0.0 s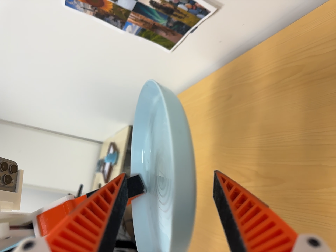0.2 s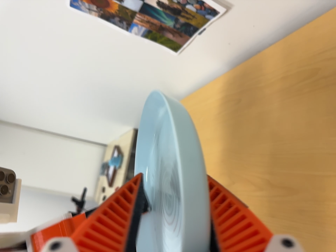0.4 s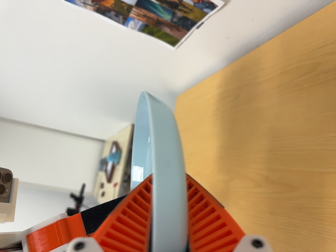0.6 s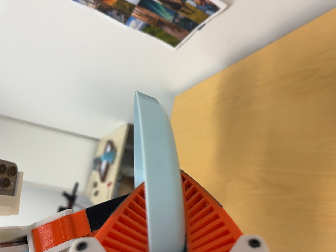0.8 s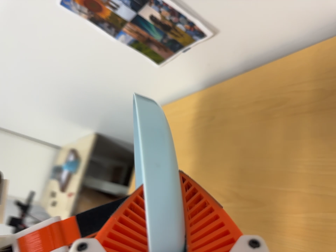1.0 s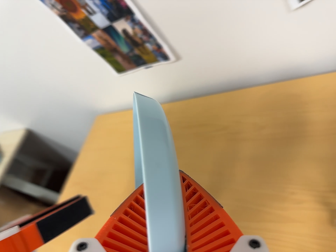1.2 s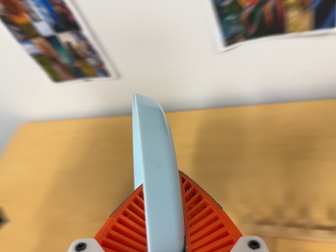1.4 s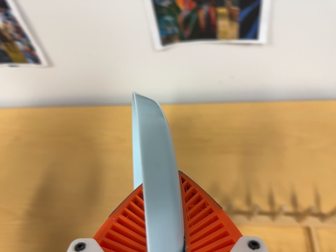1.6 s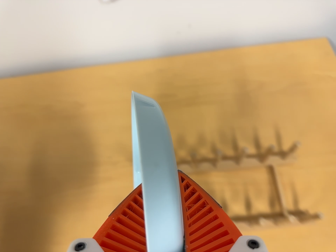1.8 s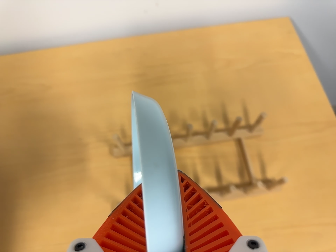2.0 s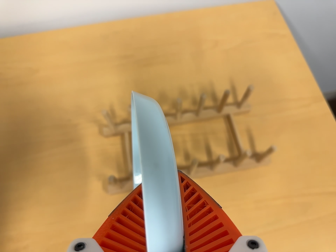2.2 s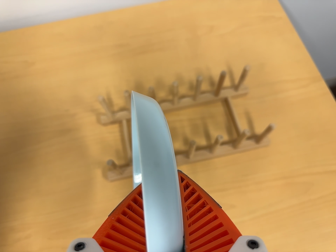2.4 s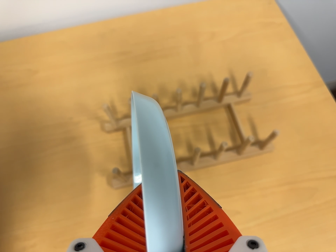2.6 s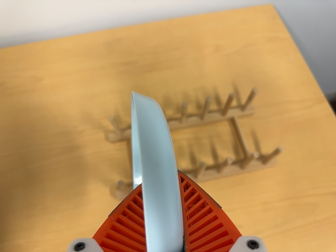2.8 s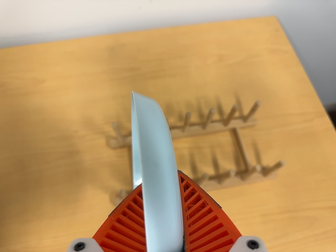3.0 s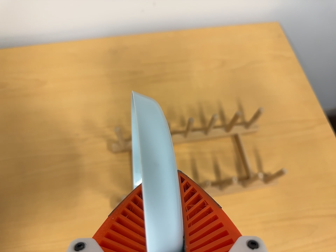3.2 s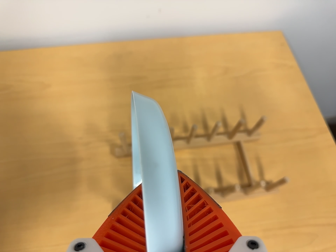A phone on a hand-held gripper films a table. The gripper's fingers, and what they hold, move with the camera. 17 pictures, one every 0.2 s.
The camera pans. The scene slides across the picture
to the left.
0.0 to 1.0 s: The camera pans to its right by about 25 degrees. It travels to its left and backward, about 12 cm. It rolls about its line of sight by about 15 degrees, and the scene rotates clockwise.
1.0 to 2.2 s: The scene slides to the left, as the camera pans about 45 degrees to its right. It travels toward the bottom of its view, about 12 cm, so close, fixed things drift upward.
2.2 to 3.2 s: The camera travels to its left and toward the top of its view, about 7 cm.
The film runs forward here.
